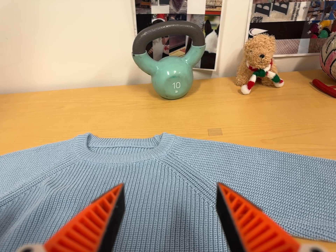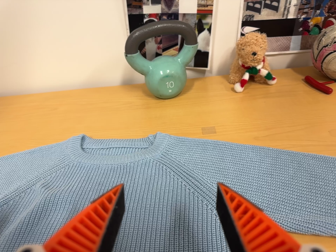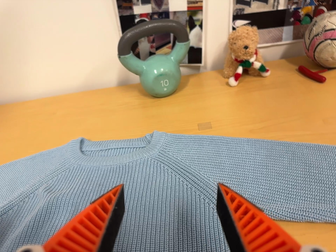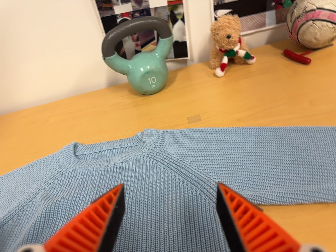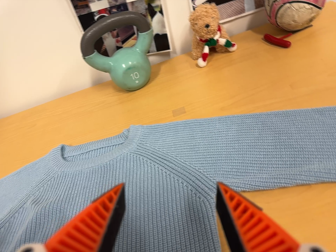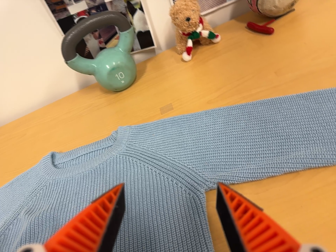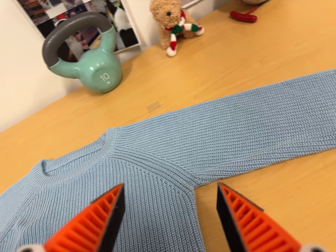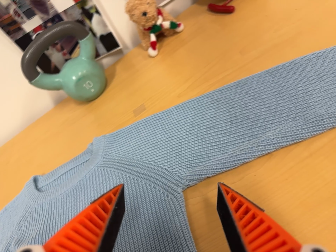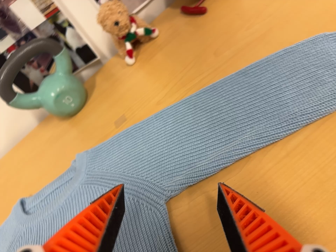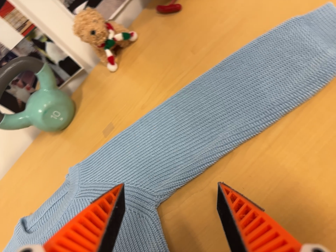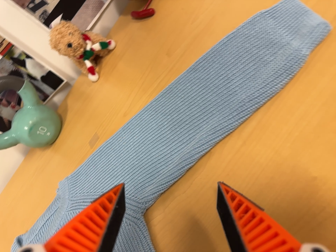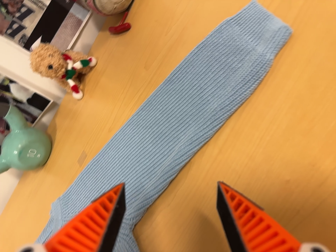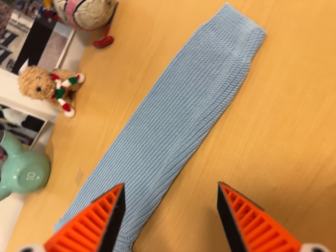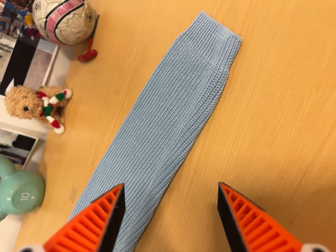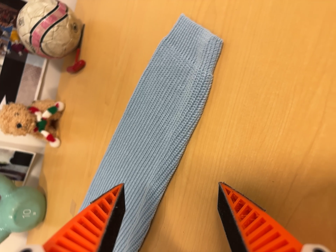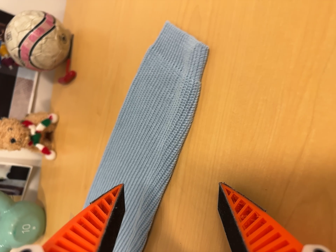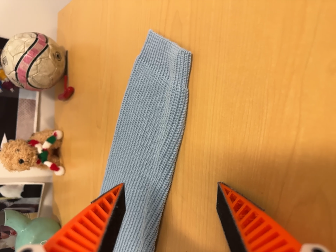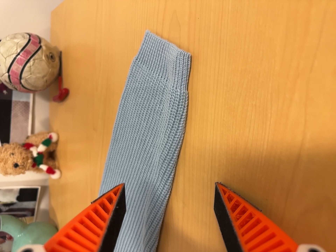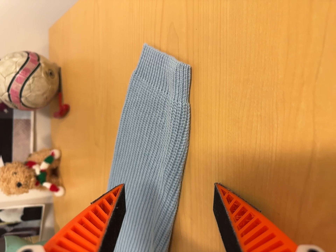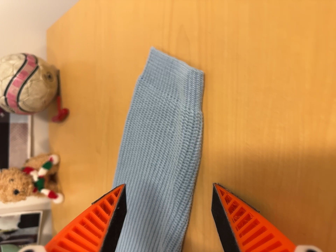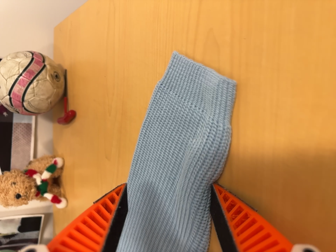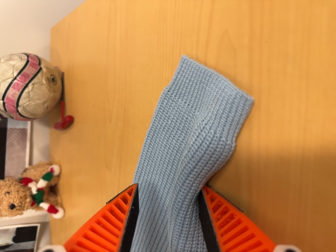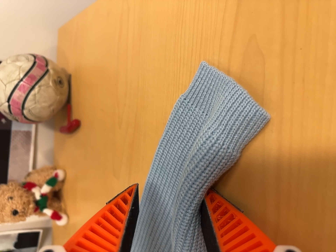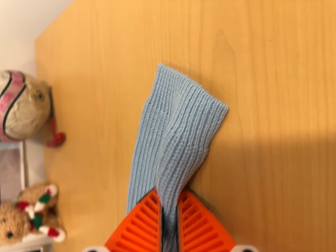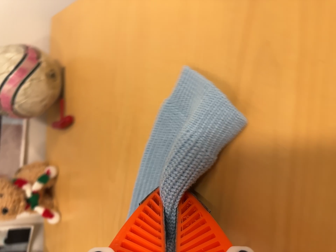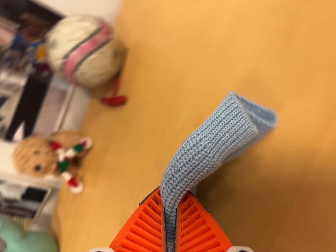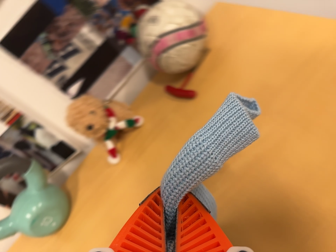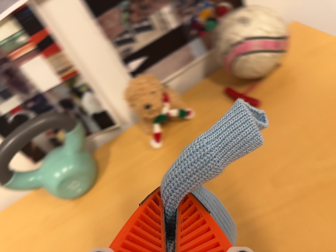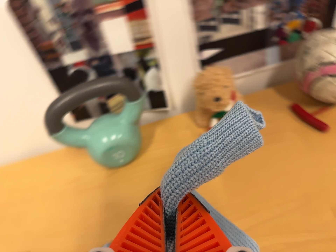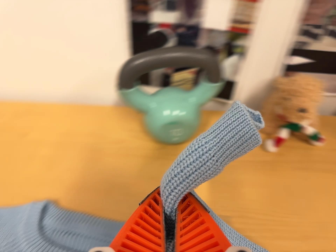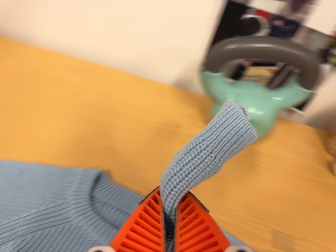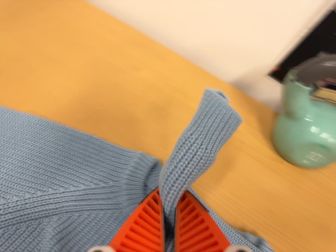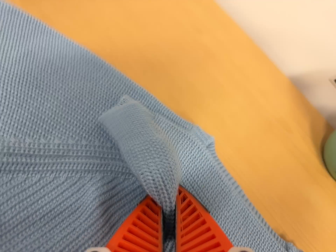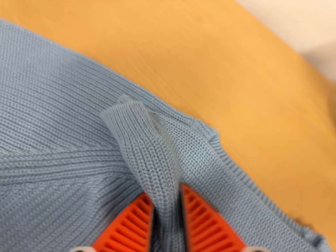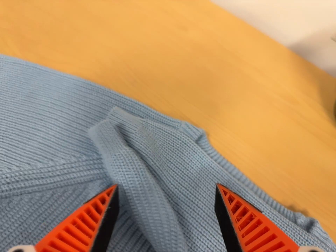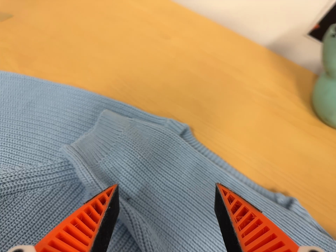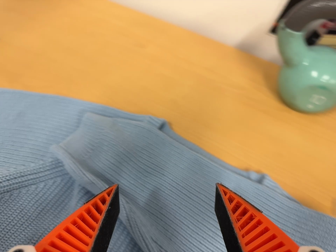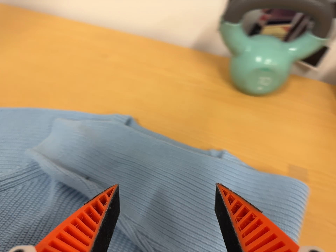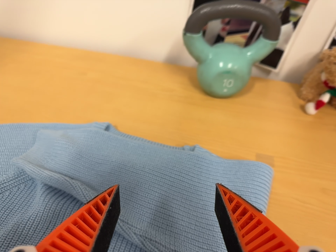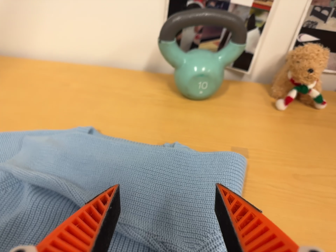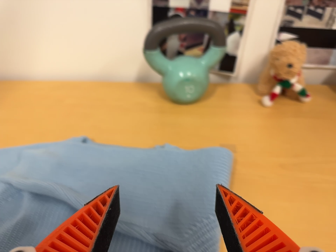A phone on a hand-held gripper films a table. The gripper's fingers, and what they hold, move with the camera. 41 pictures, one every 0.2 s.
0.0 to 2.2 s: The camera travels to its right, about 24 cm, so close, fixed things drift to the left. It rolls about its line of sight by about 55 degrees, and the scene rotates counterclockwise.
2.2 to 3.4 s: The camera travels to its right and toward the top of its view, about 10 cm, so close, fixed things drift to the left. It rolls about its line of sight by about 25 degrees, and the scene rotates counterclockwise.
3.4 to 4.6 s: The camera travels forward and toward the top of its view, about 10 cm, so what stands in front looms larger.
4.6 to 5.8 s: The camera travels to its left, about 50 cm, so close, fixed things drift to the right. It rolls about its line of sight by about 100 degrees, and the scene rotates clockwise.
5.8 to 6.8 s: The camera swings to its left by about 10 degrees, and the scene slides to the right. It travels to its left and forward, about 20 cm, so close, fixed things drift to the right. Its aim tips toward the bottom of its view by about 10 degrees, and the scene shifts upward. It rolls about its line of sight by about 30 degrees, and the scene rotates clockwise.
6.8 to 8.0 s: The camera travels backward, toward the bottom of its view and to its right, about 26 cm, so what stands in front gets smaller. Its aim tips toward the top of its view by about 20 degrees. It rolls about its line of sight by about 30 degrees, and the scene rotates counterclockwise.
The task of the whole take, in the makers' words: right arm across.
The film runs forward here.
